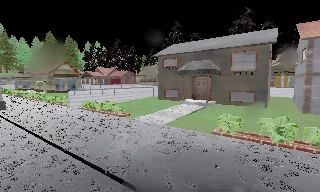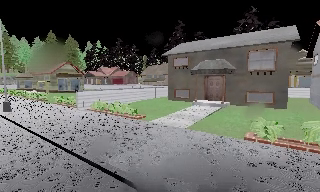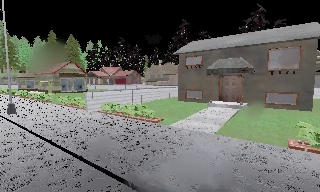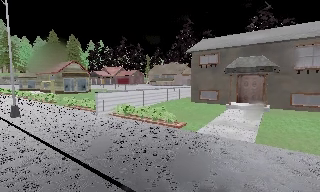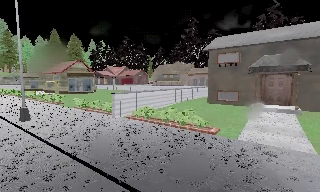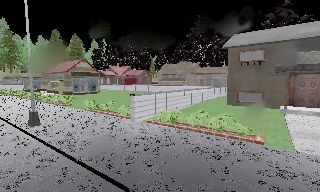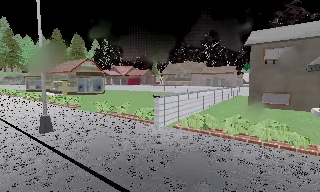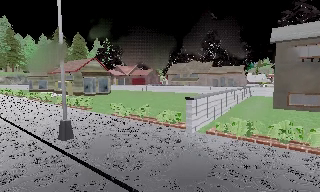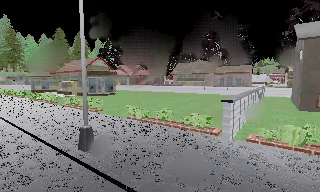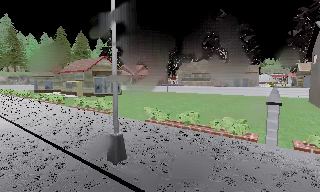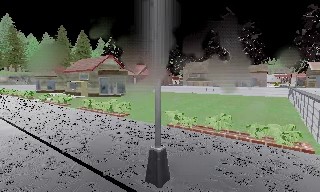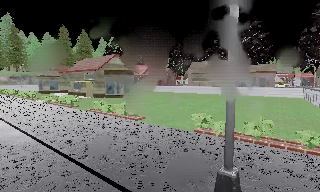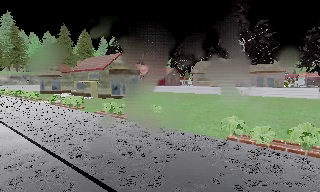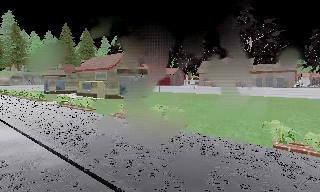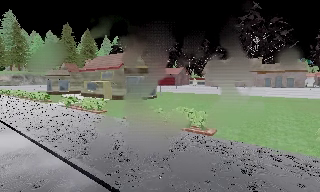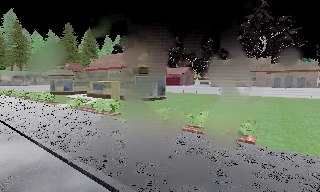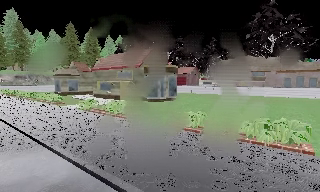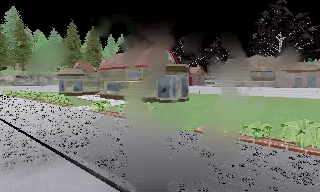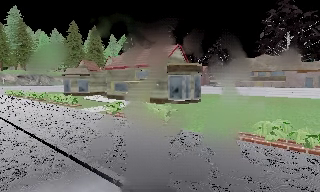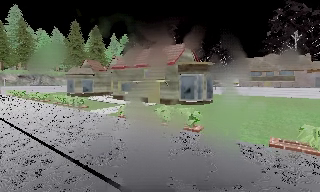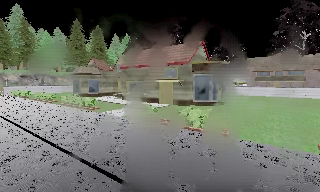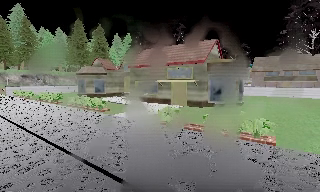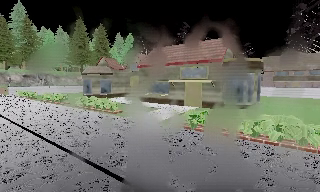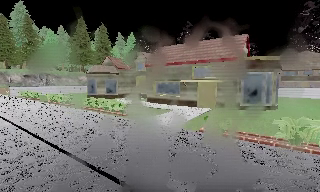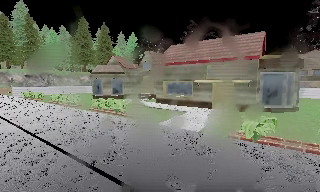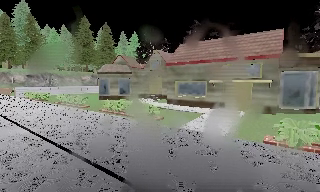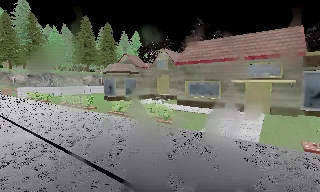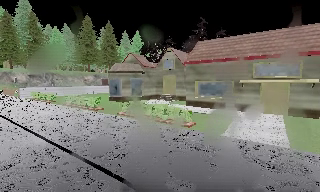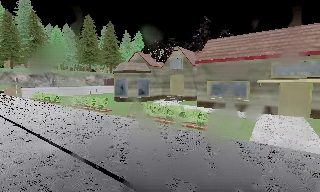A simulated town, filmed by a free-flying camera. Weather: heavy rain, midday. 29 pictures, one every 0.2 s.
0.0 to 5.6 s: The camera travels to its left and forward, about 35 m, so close, fixed things drift to the right.
The film runs forward here.
